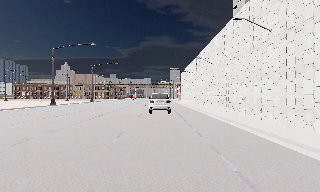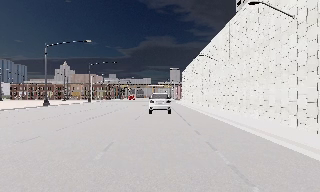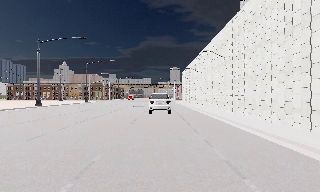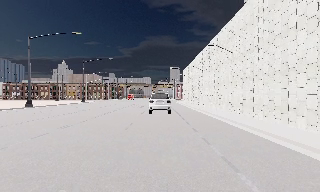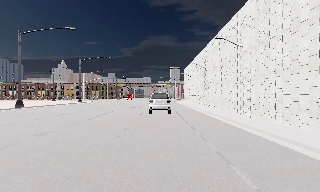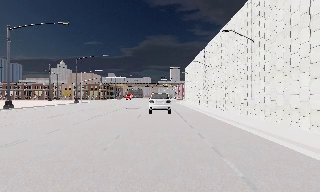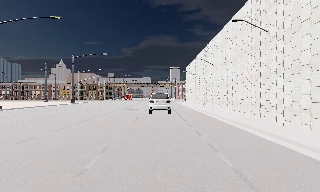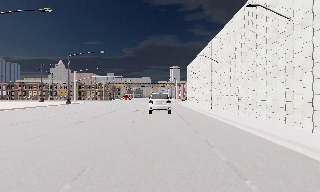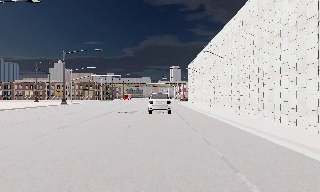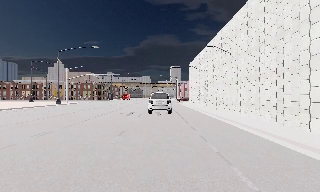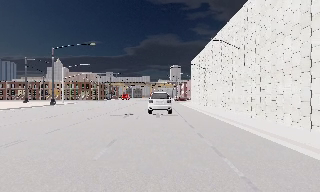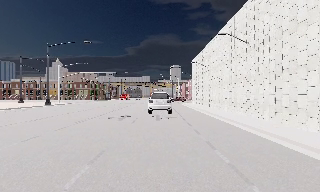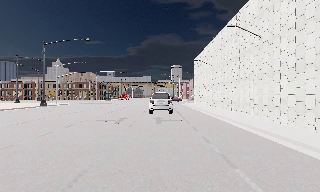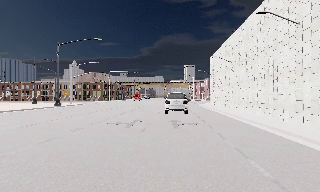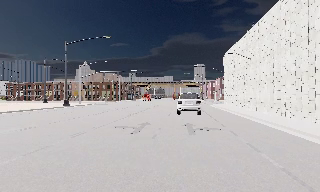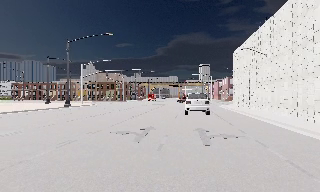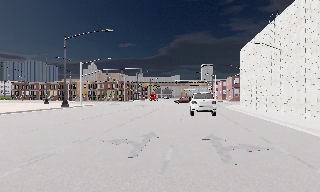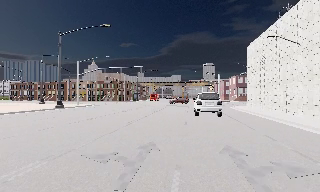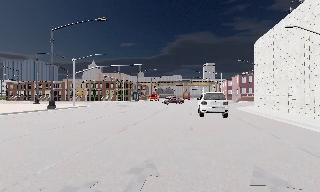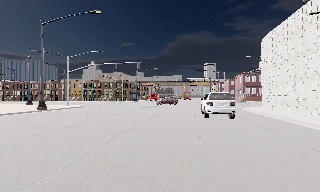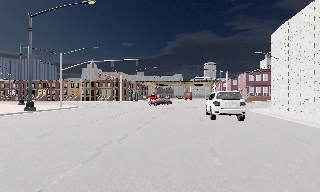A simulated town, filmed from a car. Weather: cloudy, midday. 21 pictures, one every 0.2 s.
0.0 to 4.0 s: The scene slides to the right, as the camera pans about 10 degrees to its left. It travels forward, about 30 m, so what stands in front looms larger.
The film runs forward here.
